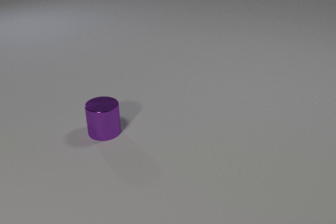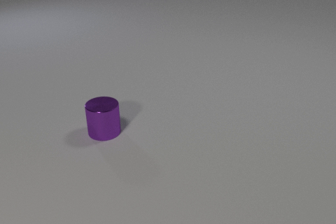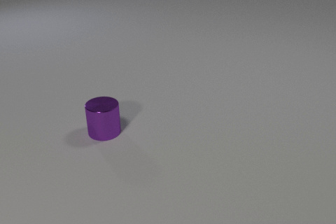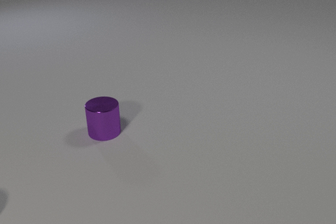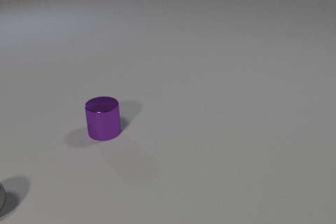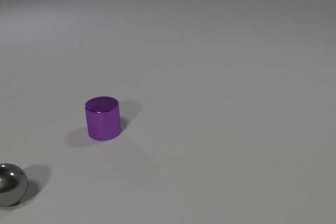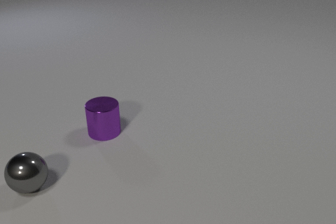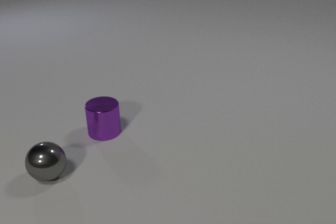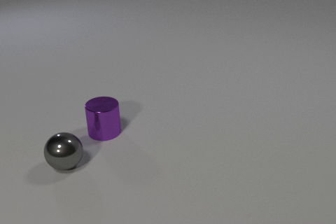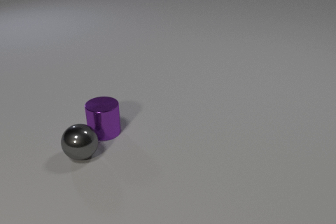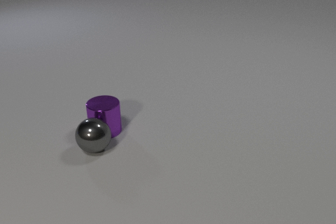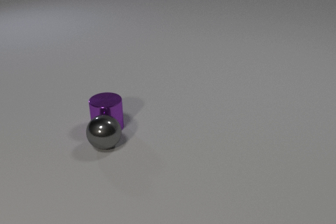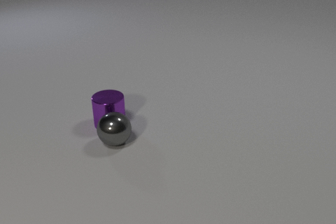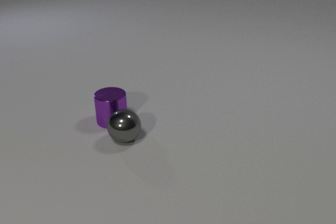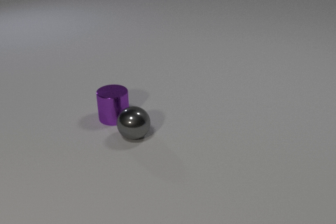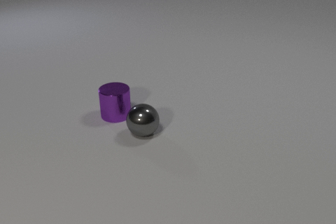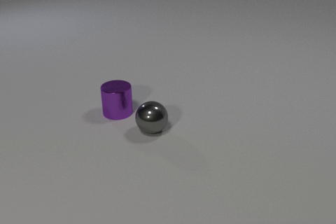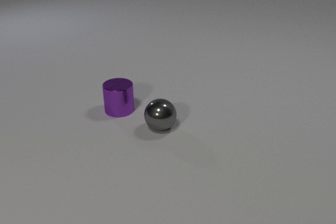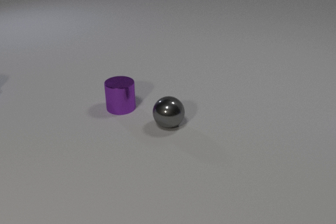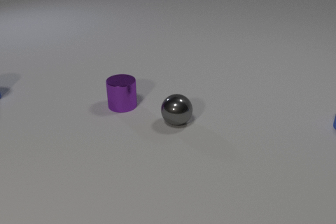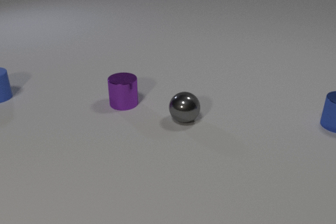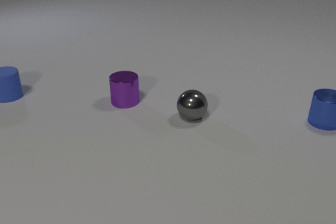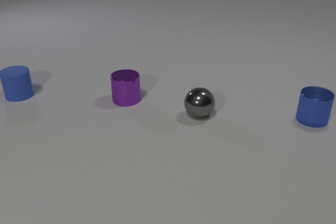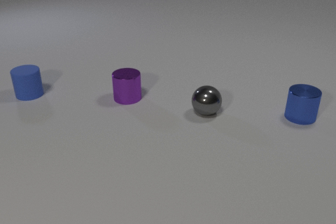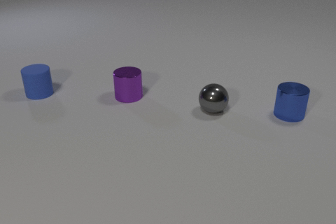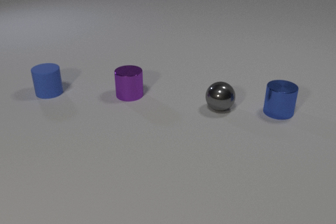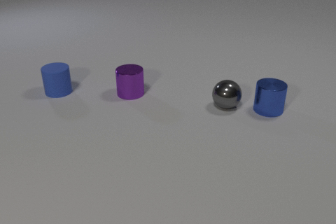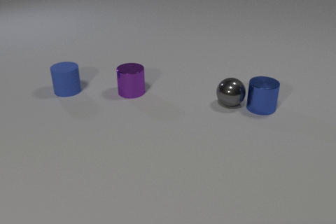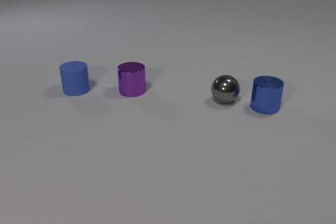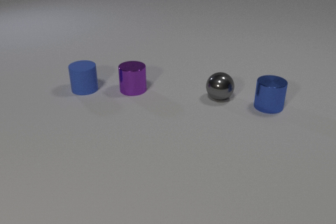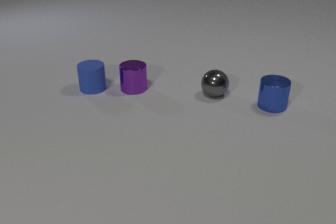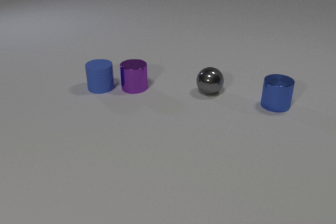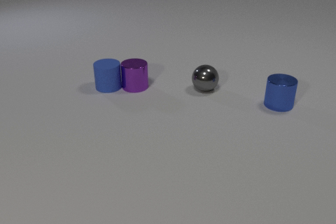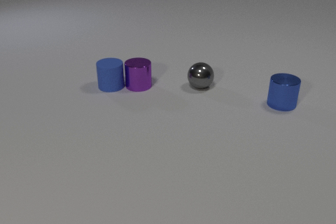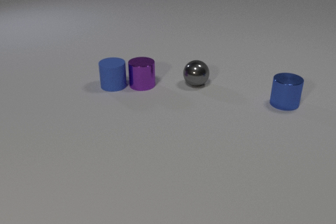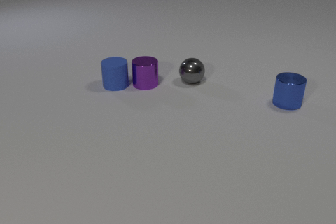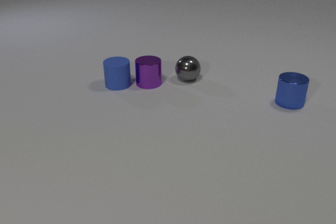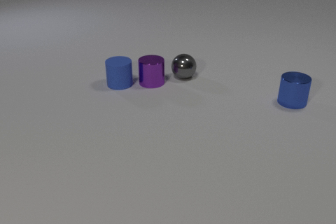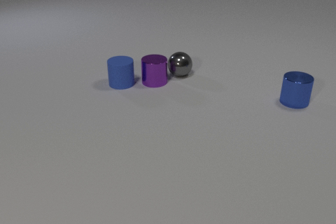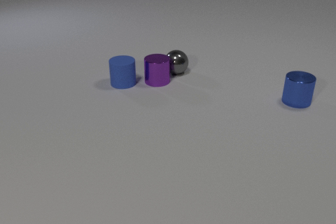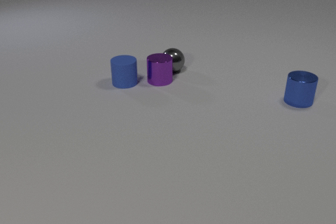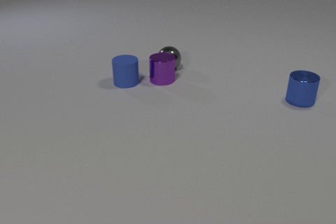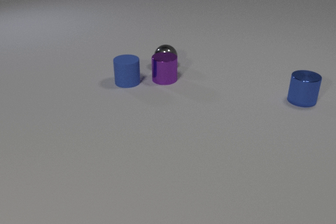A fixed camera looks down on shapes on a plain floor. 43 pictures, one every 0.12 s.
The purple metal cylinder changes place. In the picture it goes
away from the camera.
The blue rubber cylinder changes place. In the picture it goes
to the right.
0.00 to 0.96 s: The gray metal sphere comes in at the left edge, rolls to the right and away from the camera.
0.96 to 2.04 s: The gray metal sphere rolls to the right and away from the camera. The purple metal cylinder slides away from the camera. The gray metal sphere and the purple metal cylinder collide.
2.04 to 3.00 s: The gray metal sphere rolls to the right and away from the camera. The purple metal cylinder slides away from the camera. The blue rubber cylinder comes in at the left edge, slides to the right. The blue metal cylinder comes in at the right edge, slides to the left.
3.00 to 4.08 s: The gray metal sphere rolls away from the camera and to the left. The purple metal cylinder slides away from the camera and to the right. The blue rubber cylinder slides to the right. The blue metal cylinder slides away from the camera. The gray metal sphere and the blue metal cylinder collide. The purple metal cylinder and the blue rubber cylinder collide.
4.08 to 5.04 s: The gray metal sphere rolls away from the camera and to the left. The purple metal cylinder slides to the right and away from the camera. The blue rubber cylinder slides to the right and away from the camera. The blue metal cylinder slides to the right and away from the camera.
What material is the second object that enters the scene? rubber.
How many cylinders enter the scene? 2.
Are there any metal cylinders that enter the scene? yes.
